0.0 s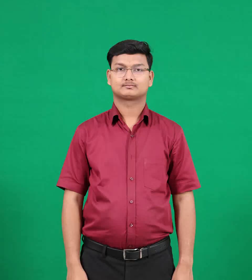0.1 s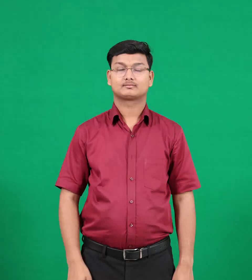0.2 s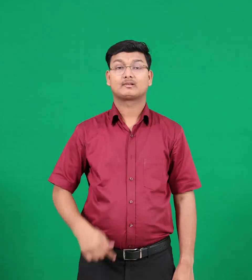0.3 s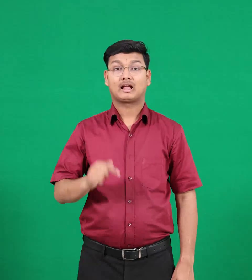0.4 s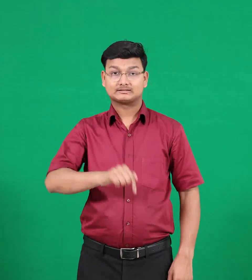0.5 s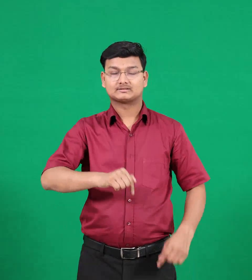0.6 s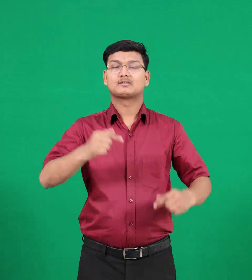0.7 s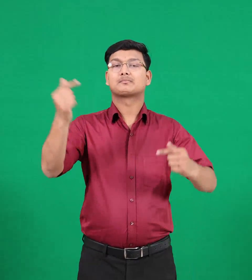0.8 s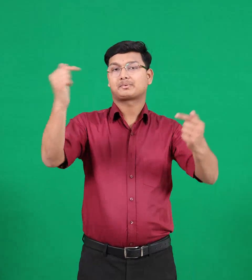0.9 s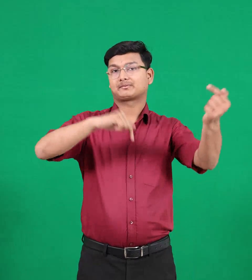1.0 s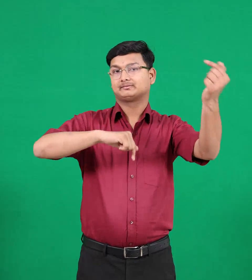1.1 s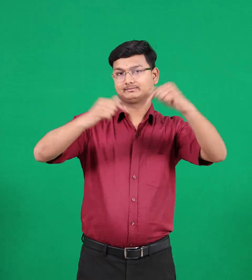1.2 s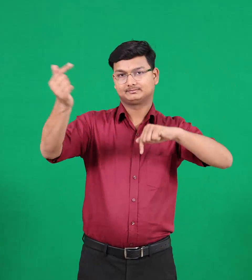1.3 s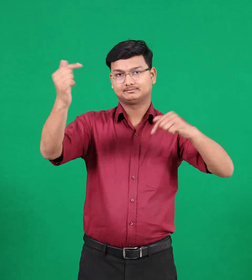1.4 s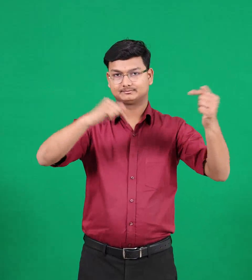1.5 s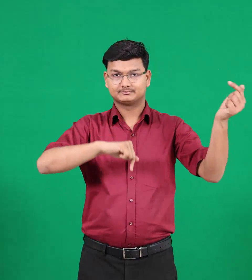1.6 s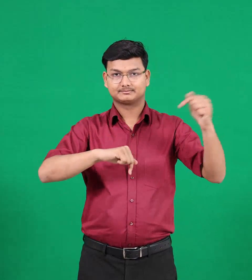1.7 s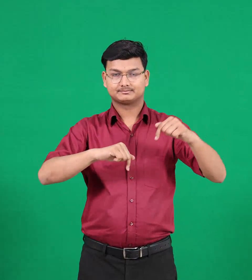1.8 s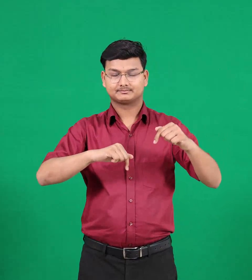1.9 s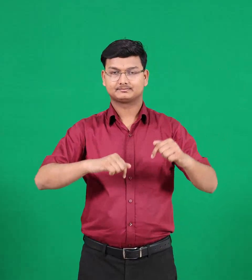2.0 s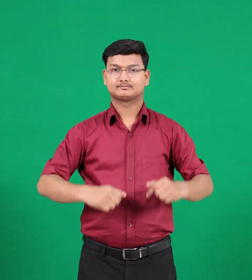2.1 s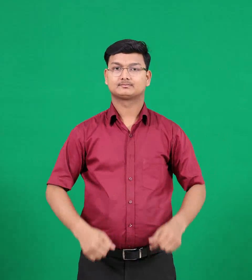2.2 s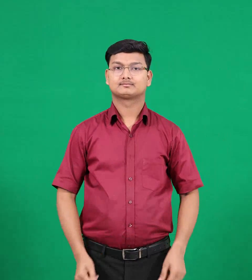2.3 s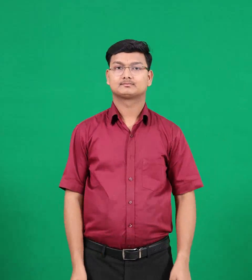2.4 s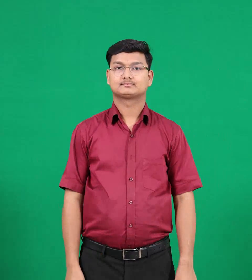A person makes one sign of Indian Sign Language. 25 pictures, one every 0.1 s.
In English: coming
